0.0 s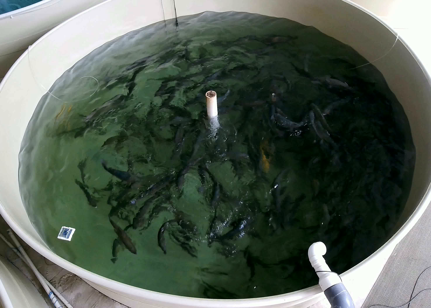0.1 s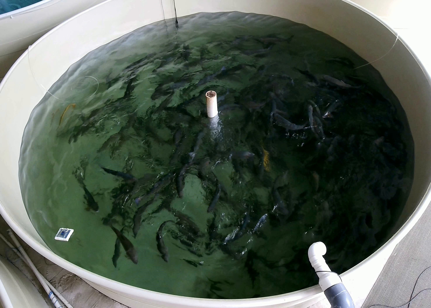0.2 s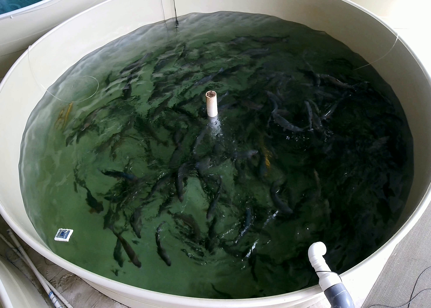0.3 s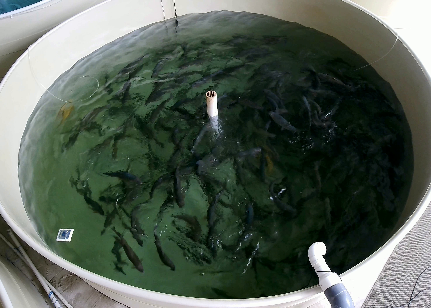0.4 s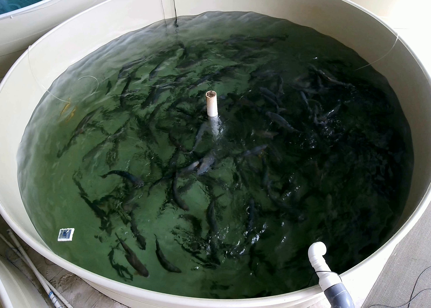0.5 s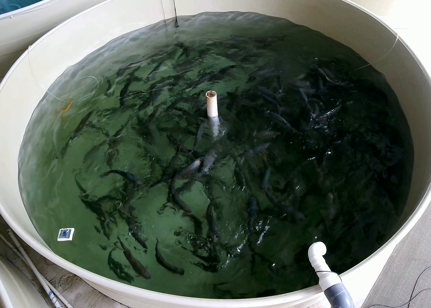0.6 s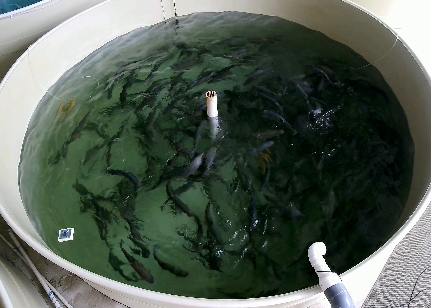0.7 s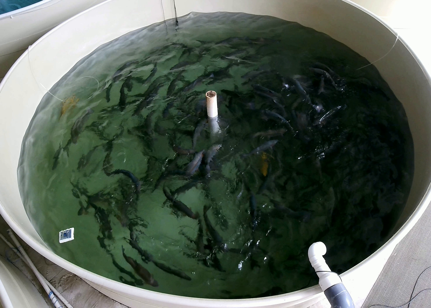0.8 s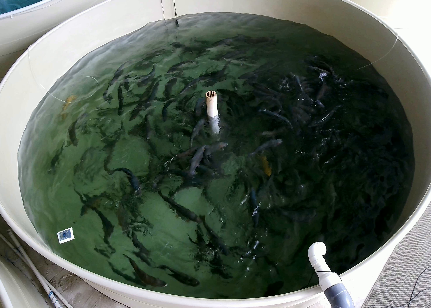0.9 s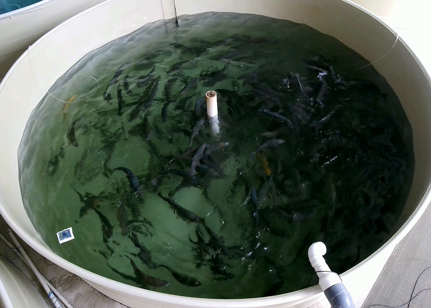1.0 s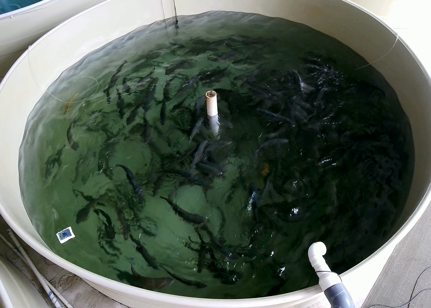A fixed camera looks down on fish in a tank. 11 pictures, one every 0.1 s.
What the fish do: Foraging.
